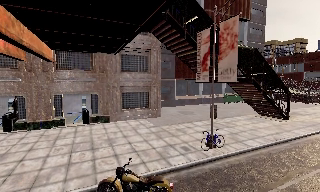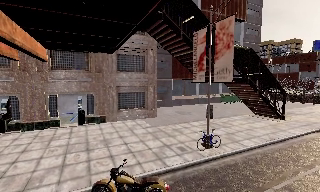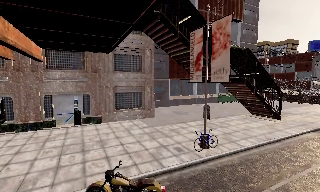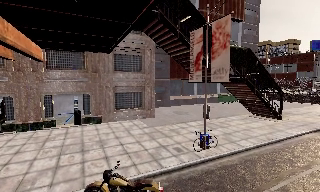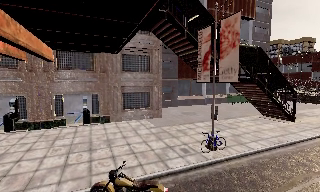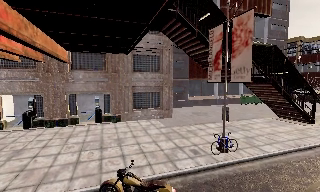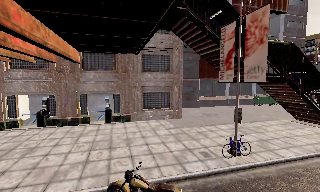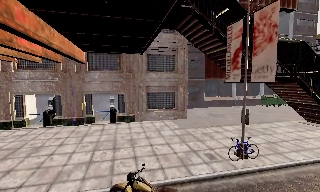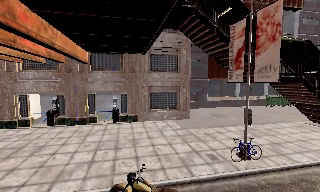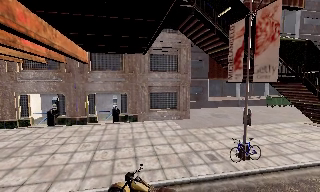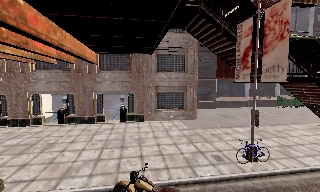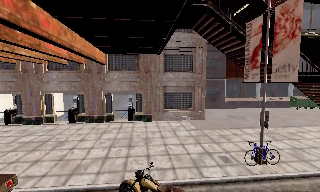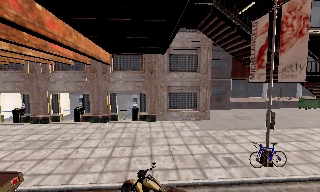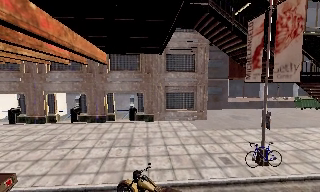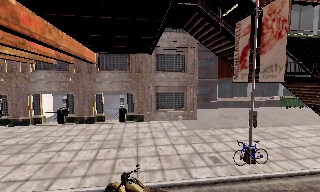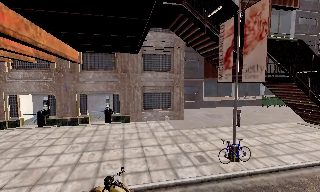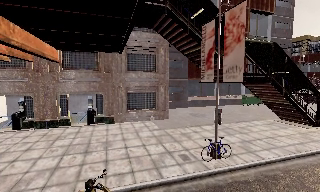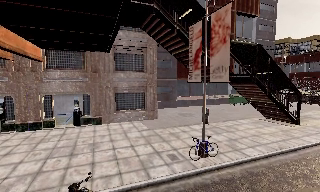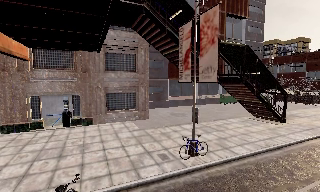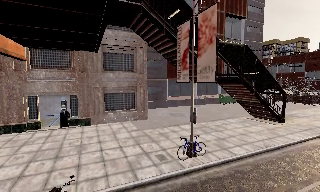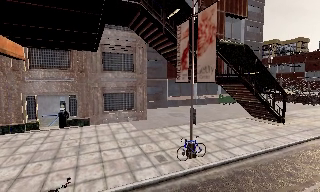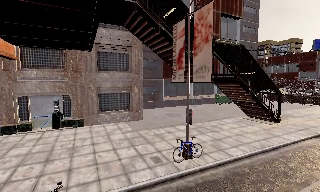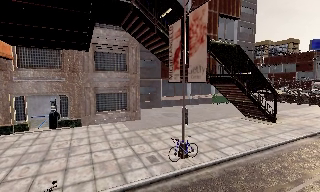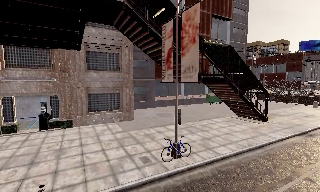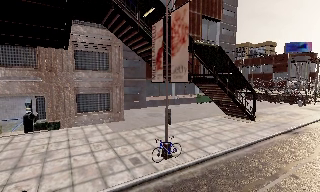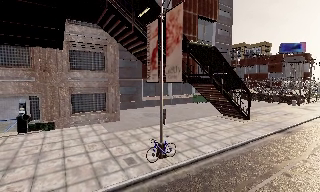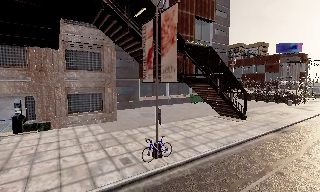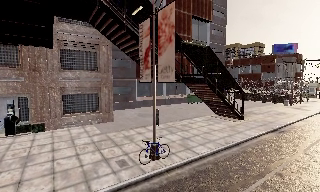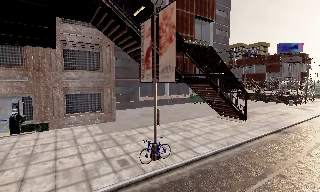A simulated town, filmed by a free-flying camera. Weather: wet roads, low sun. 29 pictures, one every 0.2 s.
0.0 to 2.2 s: The scene slides to the right, as the camera pans about 20 degrees to its left. It travels to its right and forward, about 1 m.
2.2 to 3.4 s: The camera pans to its right, which is clockwise from overhead, by about 15 degrees.
3.4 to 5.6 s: The camera swings to its right by about 10 degrees, and the scene slides to the left. It travels to its right, about 1 m, so close, fixed things drift to the left.
The film runs backward here.
